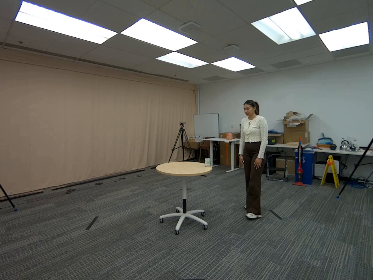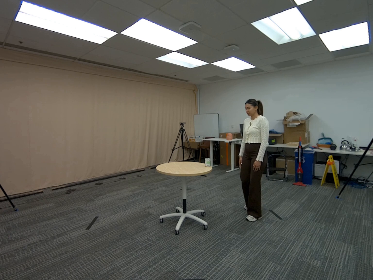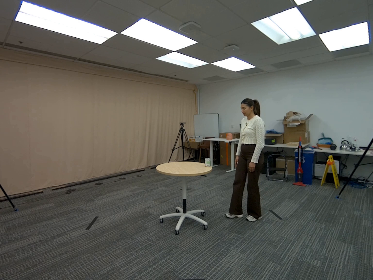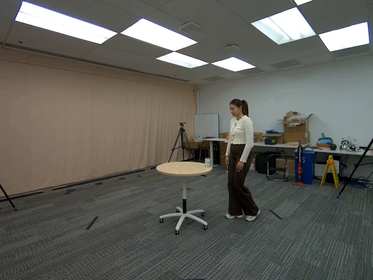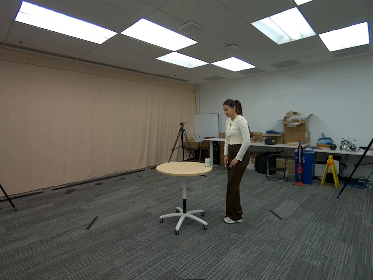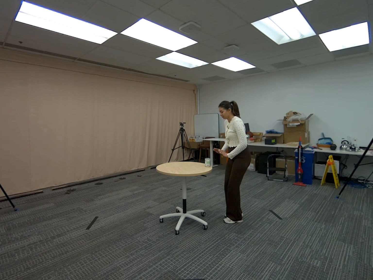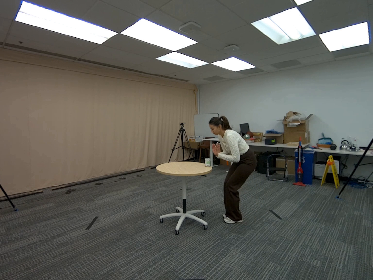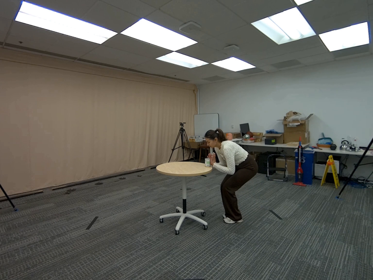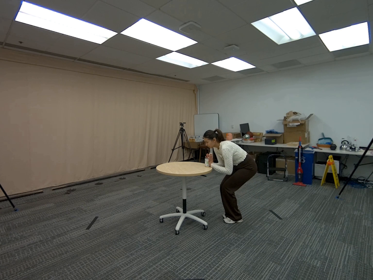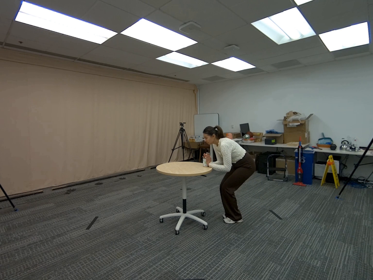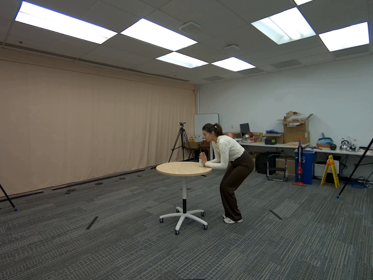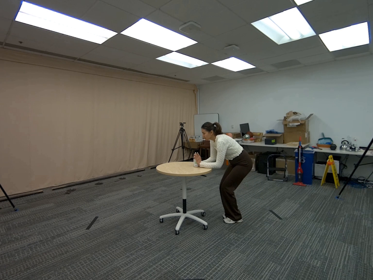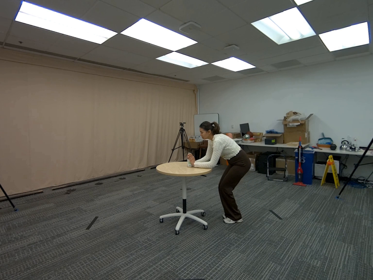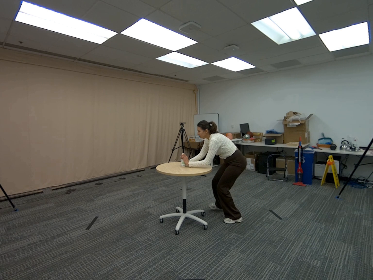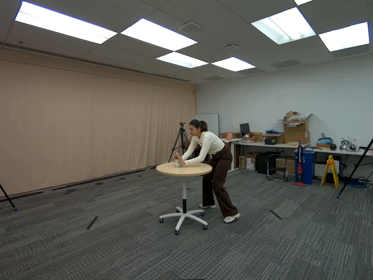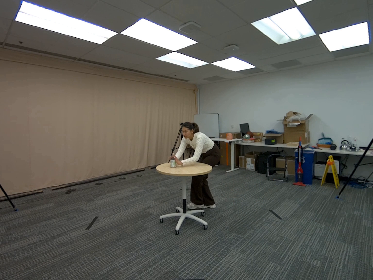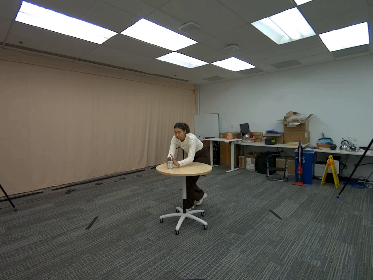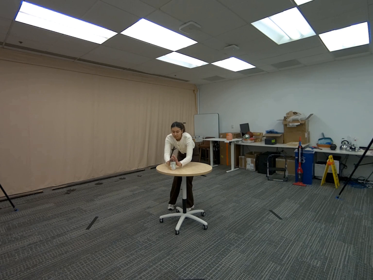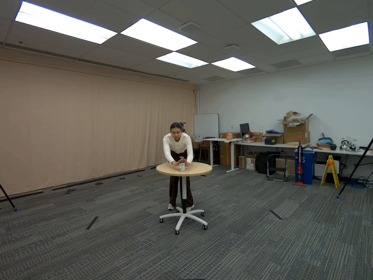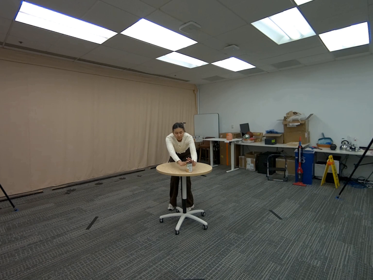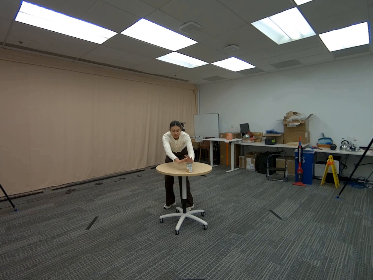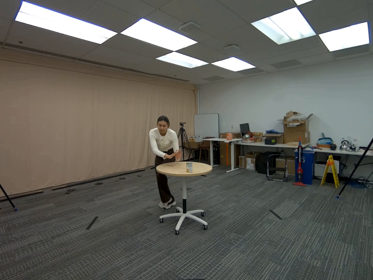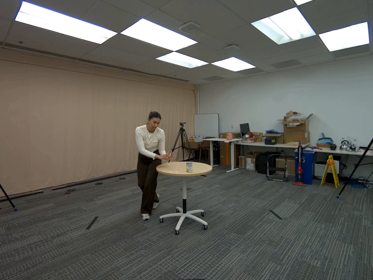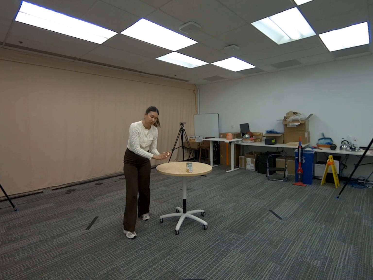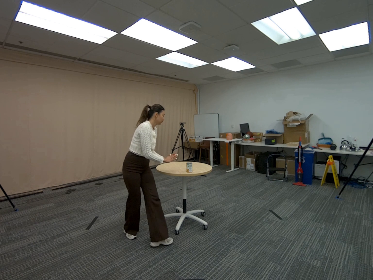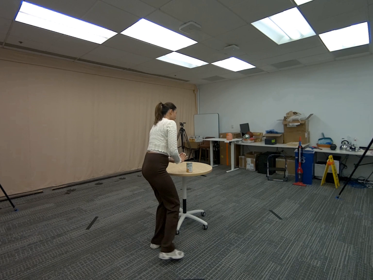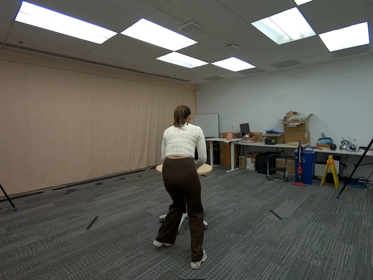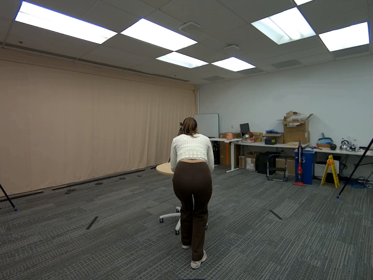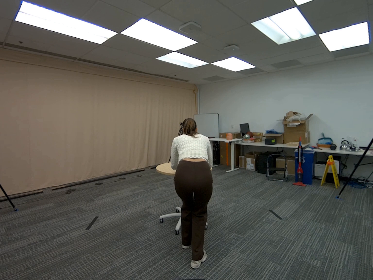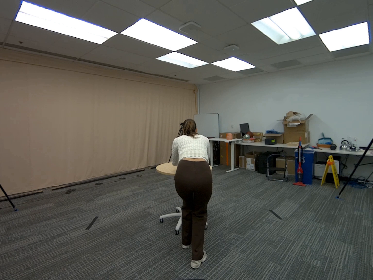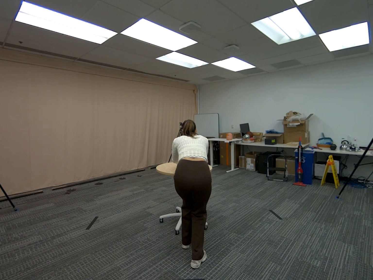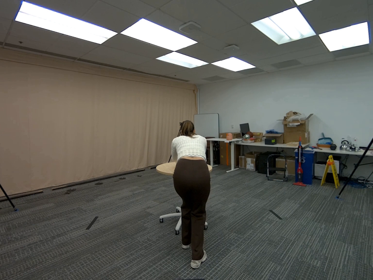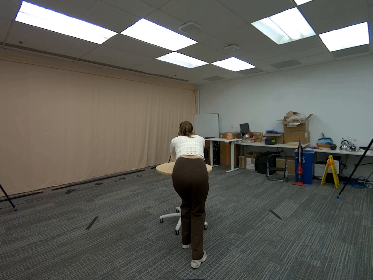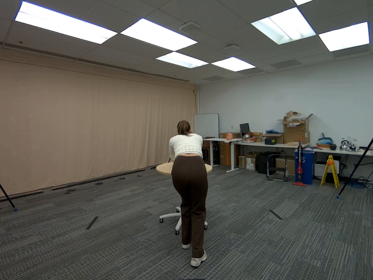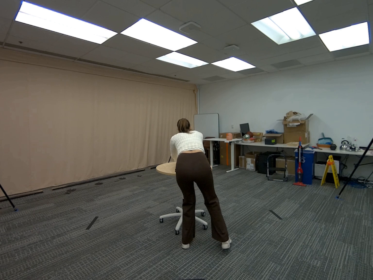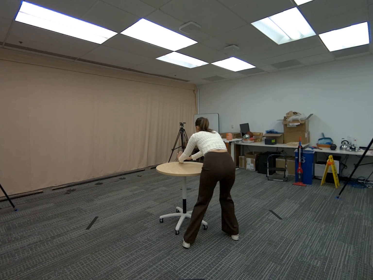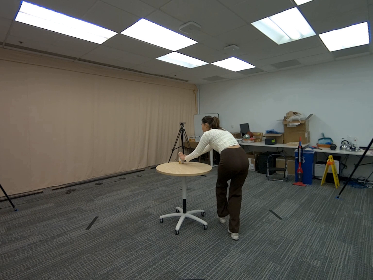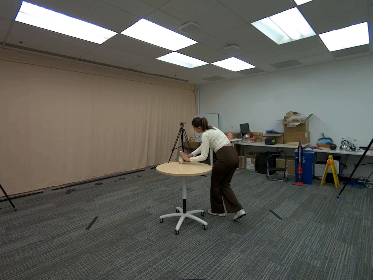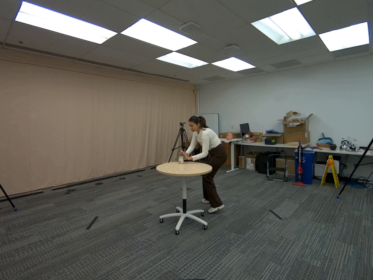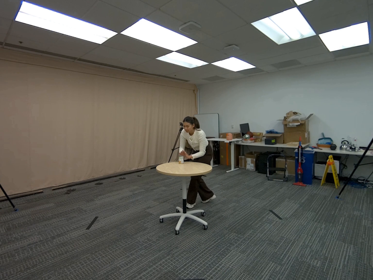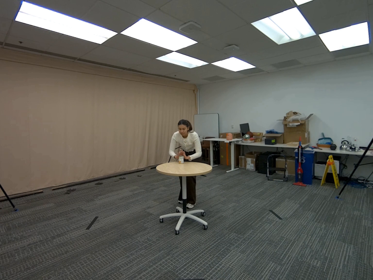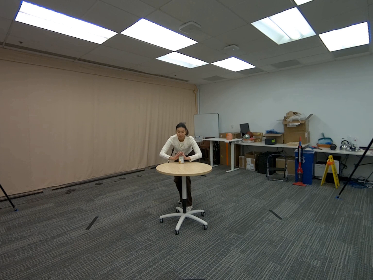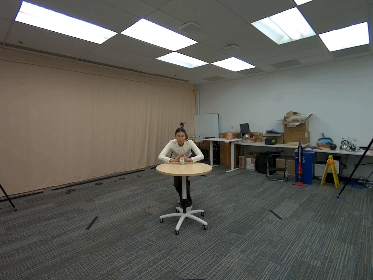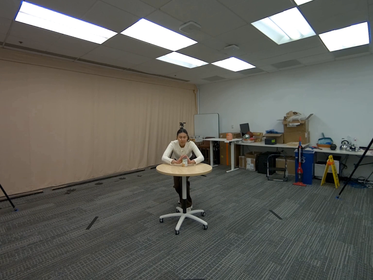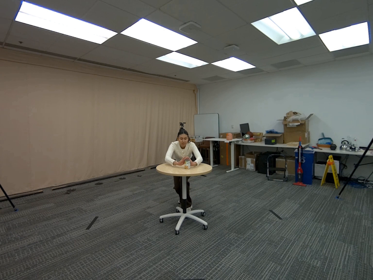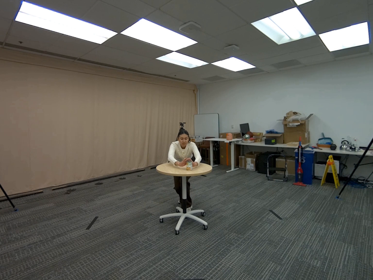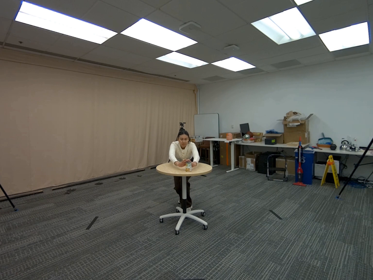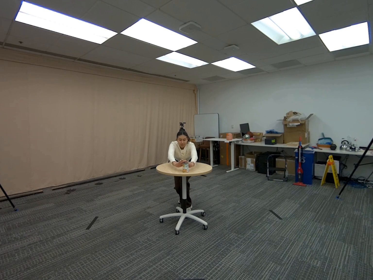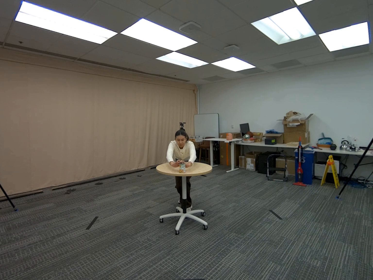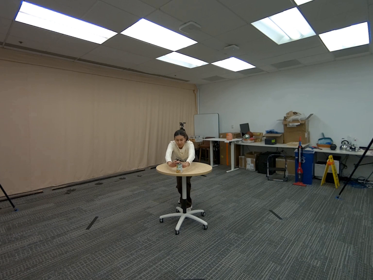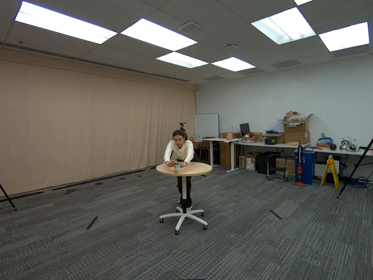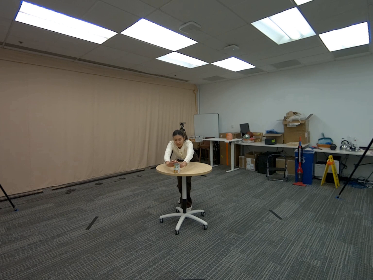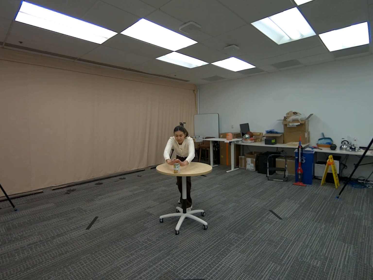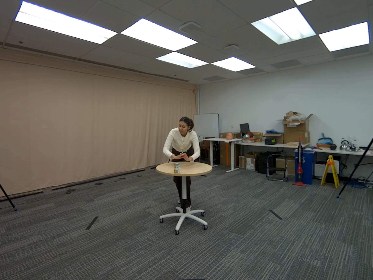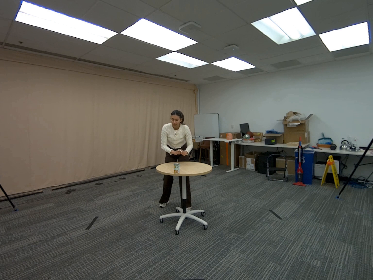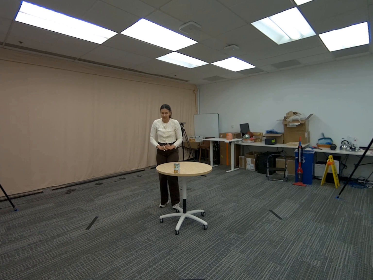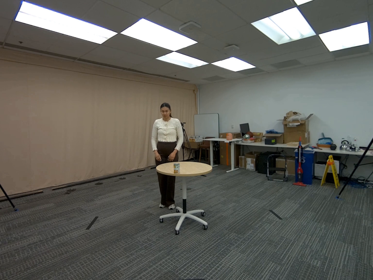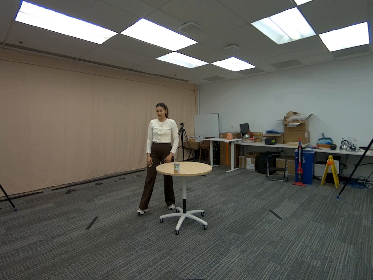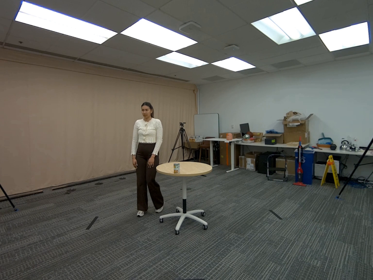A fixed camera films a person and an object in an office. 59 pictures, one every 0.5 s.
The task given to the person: Walk over to the corn can on the round table and push the corn can away using your palms. Continue to push the corn can away from you as you move around the table.
